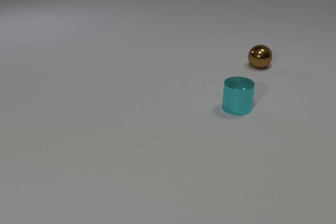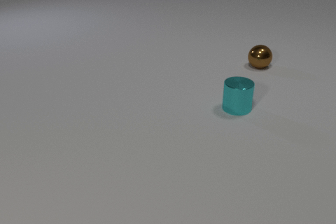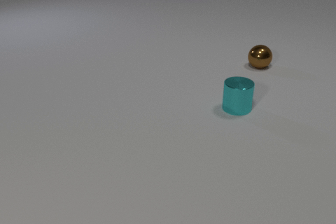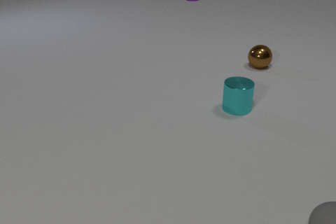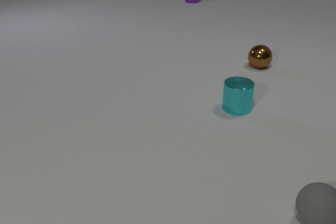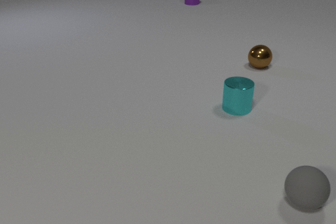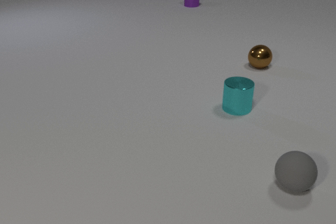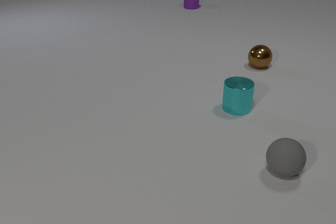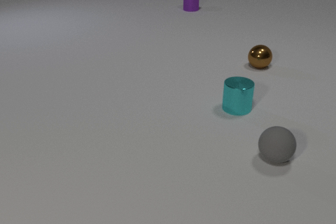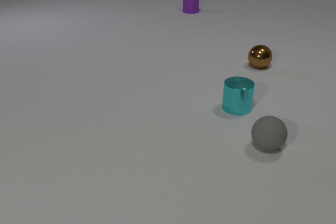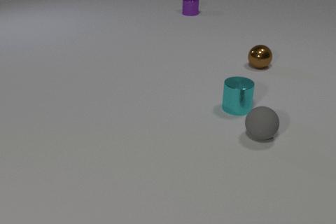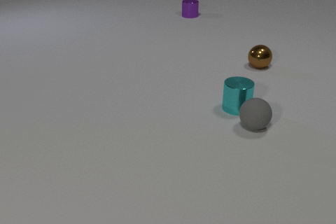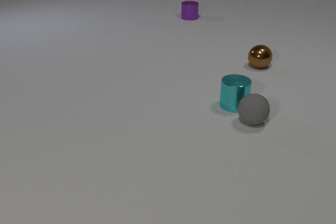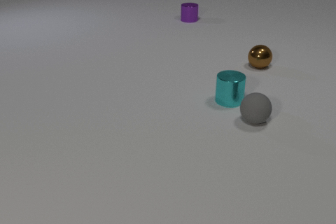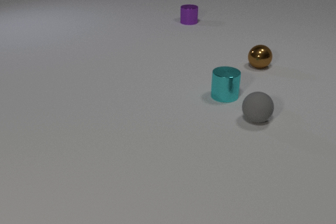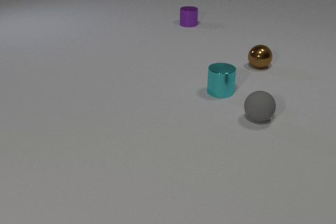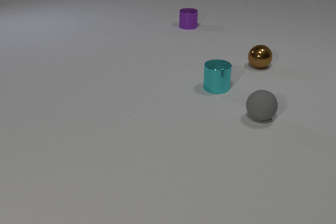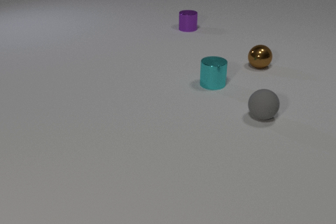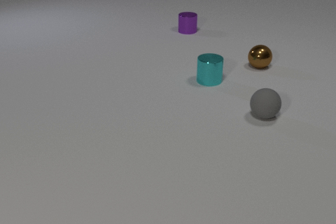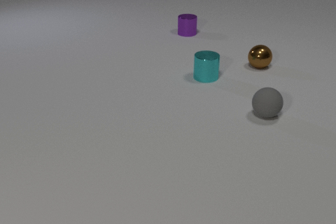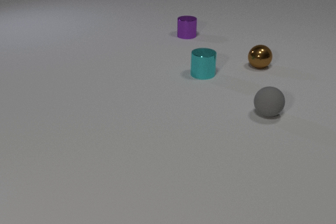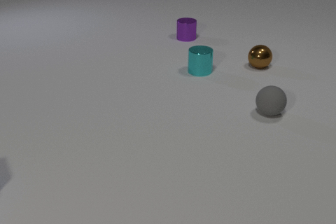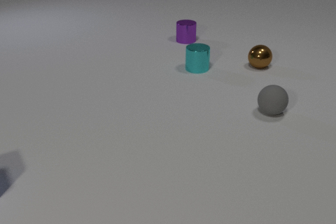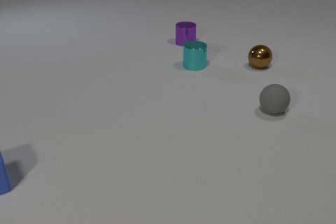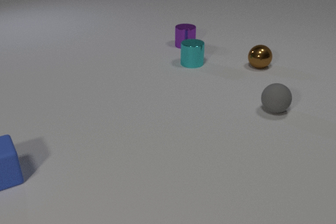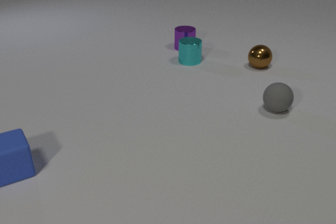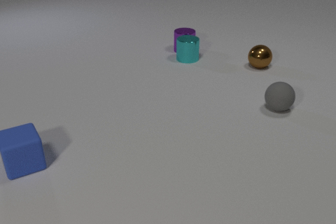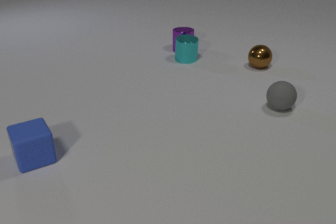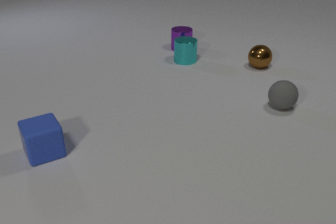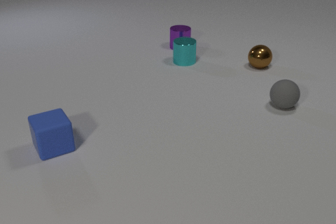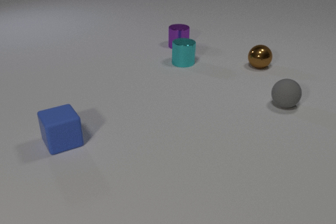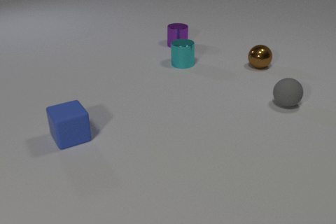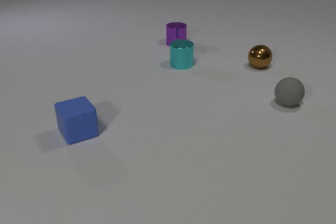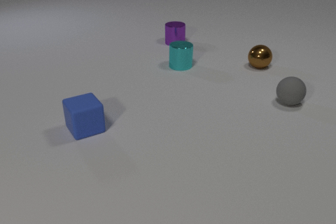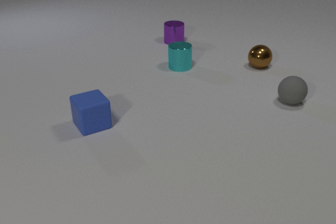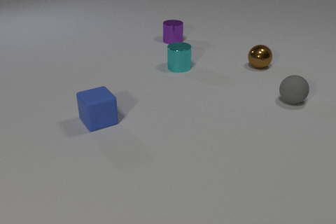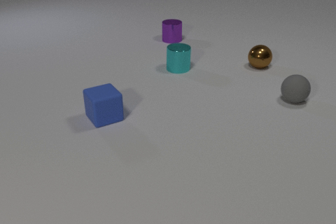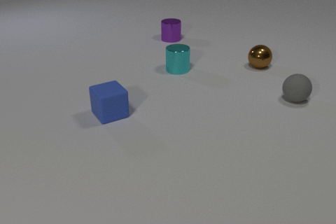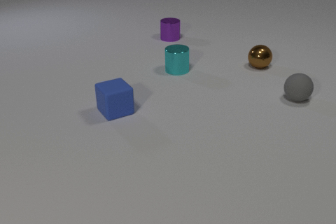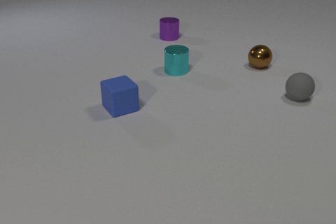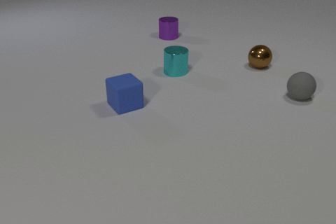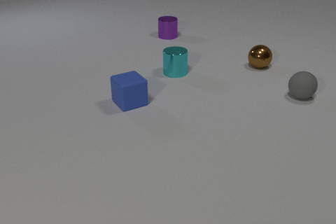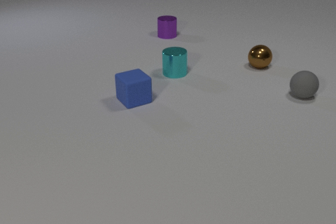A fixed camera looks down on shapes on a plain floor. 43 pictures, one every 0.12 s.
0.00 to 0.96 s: The gray rubber sphere comes in at the bottom edge, rolls away from the camera and to the left. The purple metal cylinder comes in at the top edge, slides toward the camera.
0.96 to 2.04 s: The gray rubber sphere rolls away from the camera. The cyan metal cylinder slides away from the camera and to the left. The purple metal cylinder slides toward the camera. The gray rubber sphere and the cyan metal cylinder collide.
2.04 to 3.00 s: The gray rubber sphere rolls away from the camera and to the right. The cyan metal cylinder slides away from the camera and to the left. The purple metal cylinder slides toward the camera. The blue rubber cube comes in at the left edge, slides to the right and away from the camera.
3.00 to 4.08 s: The gray rubber sphere rolls away from the camera and to the right. The cyan metal cylinder slides toward the camera and to the left. The purple metal cylinder slides away from the camera and to the left. The blue rubber cube slides to the right and away from the camera. The cyan metal cylinder and the purple metal cylinder collide.
4.08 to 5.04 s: The gray rubber sphere rolls away from the camera and to the right. The cyan metal cylinder slides toward the camera. The purple metal cylinder slides away from the camera. The blue rubber cube slides away from the camera and to the right.
How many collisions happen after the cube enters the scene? 1.
What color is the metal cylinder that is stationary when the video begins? cyan.
How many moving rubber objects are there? 2.
